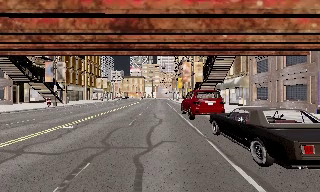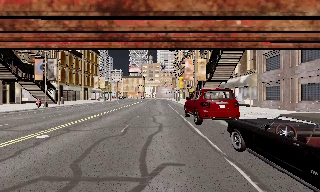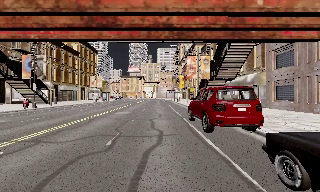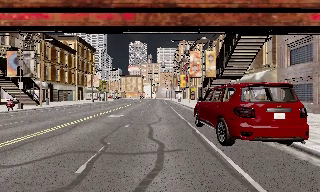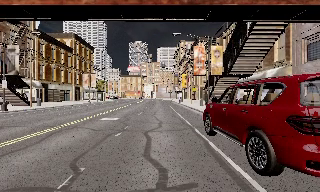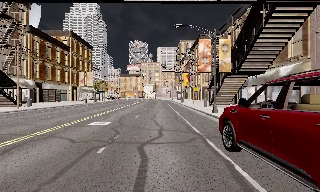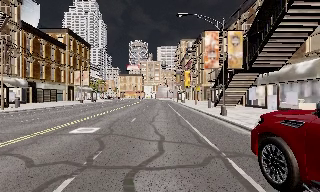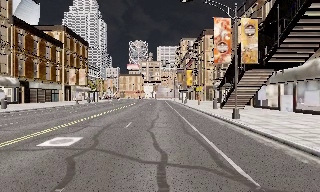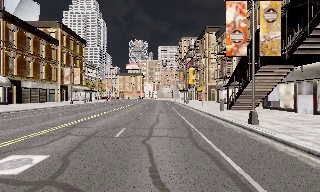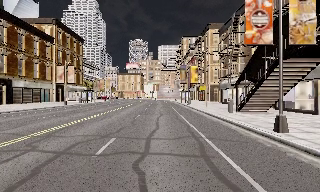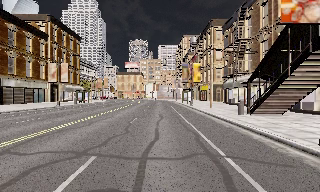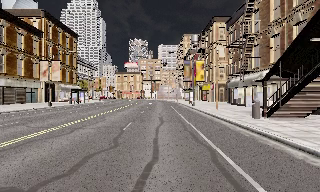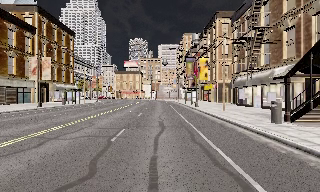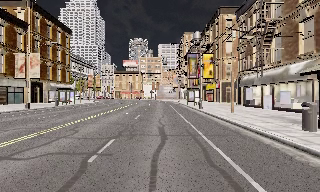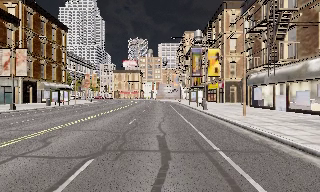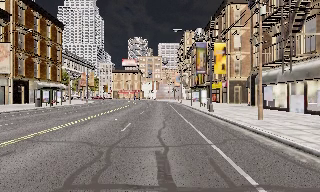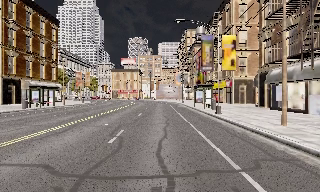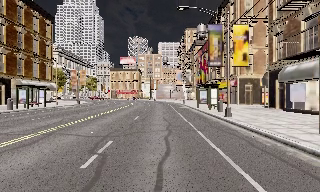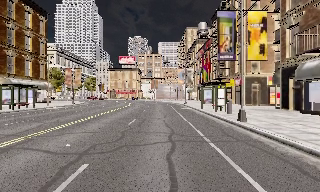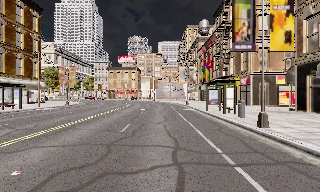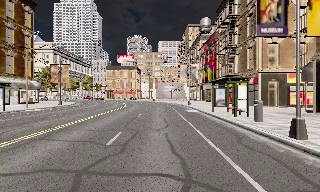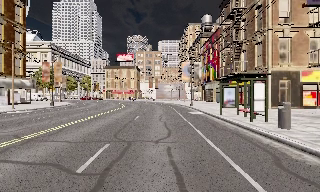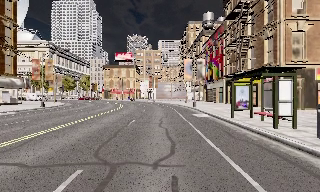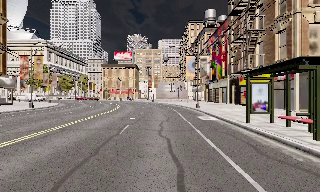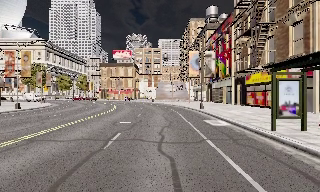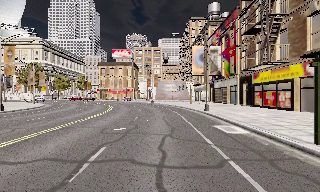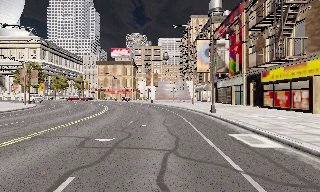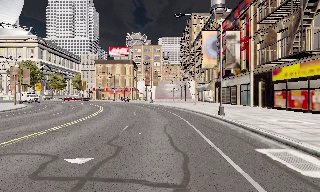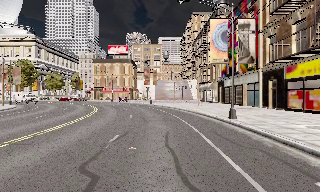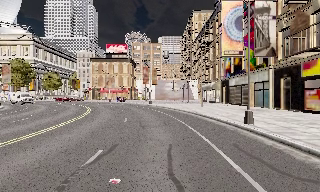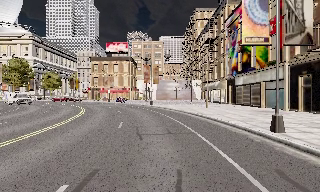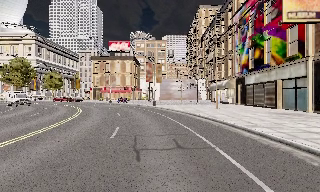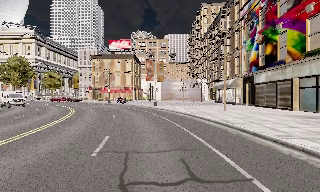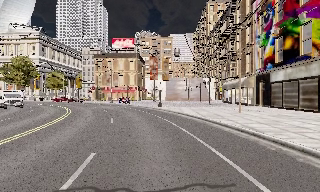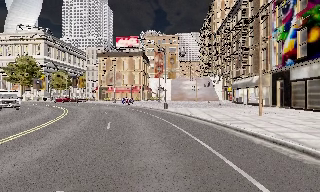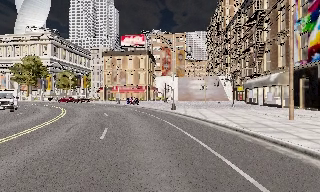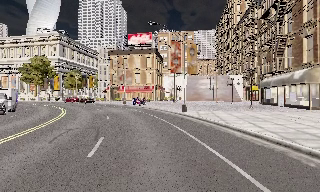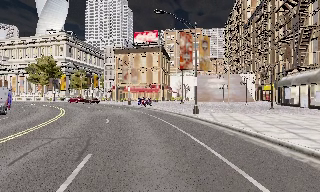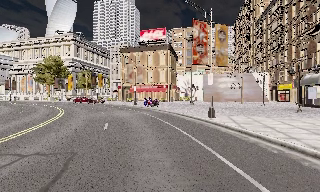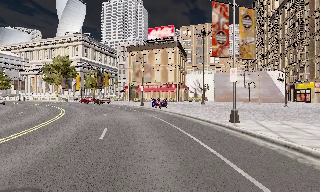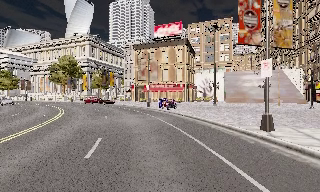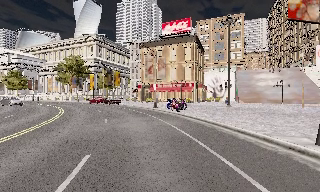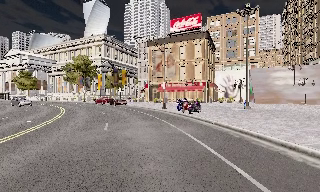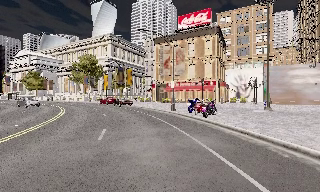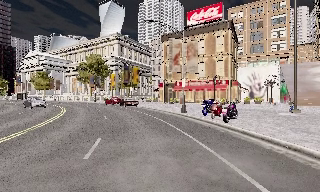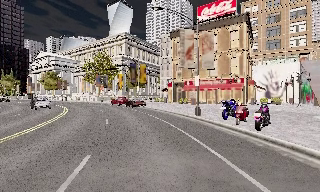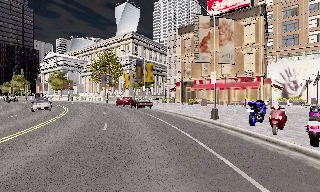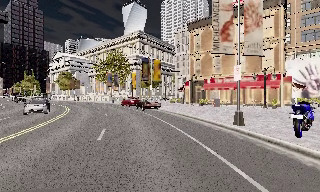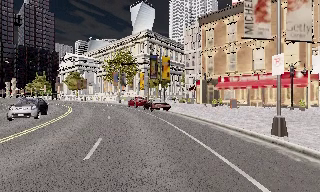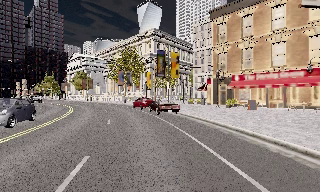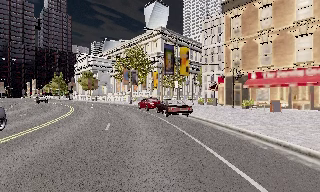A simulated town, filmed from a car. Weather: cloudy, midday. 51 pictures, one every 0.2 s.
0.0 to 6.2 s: The camera travels forward, about 60 m, so what stands in front looms larger.
6.2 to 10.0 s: The camera swings to its left by about 45 degrees, and the scene slides to the right. It travels forward, about 35 m.
The film runs forward here.
